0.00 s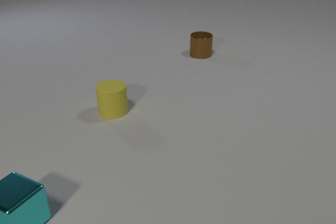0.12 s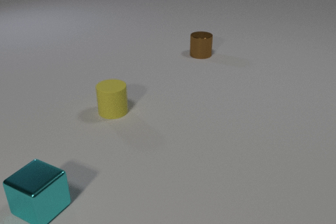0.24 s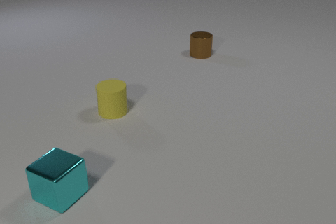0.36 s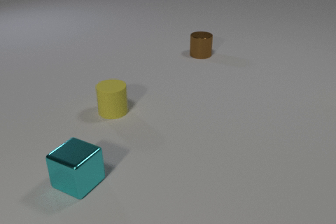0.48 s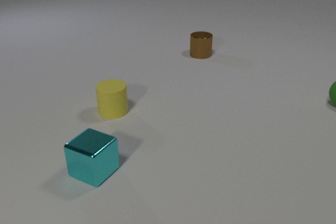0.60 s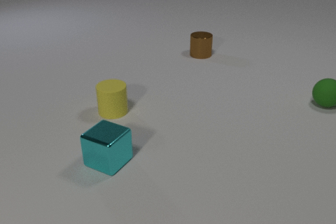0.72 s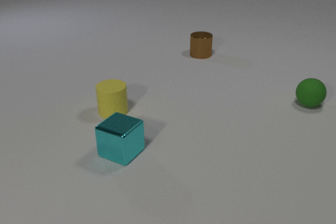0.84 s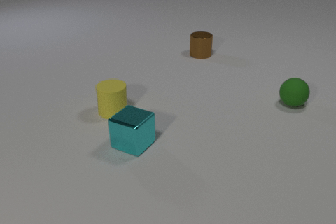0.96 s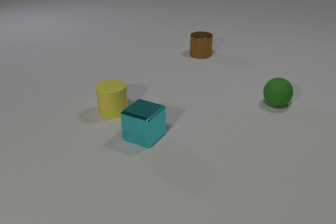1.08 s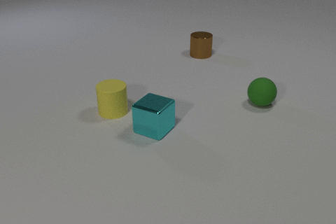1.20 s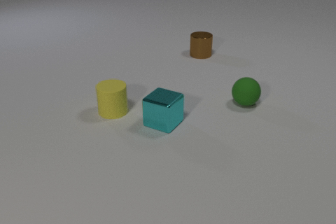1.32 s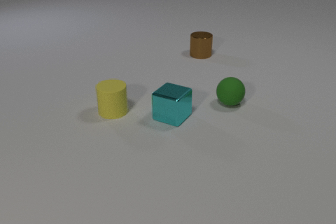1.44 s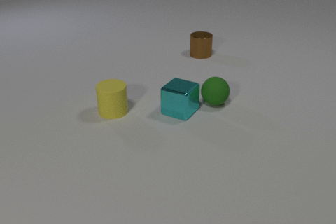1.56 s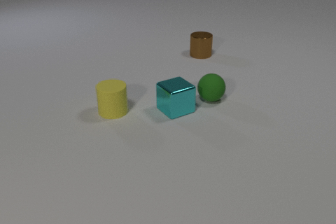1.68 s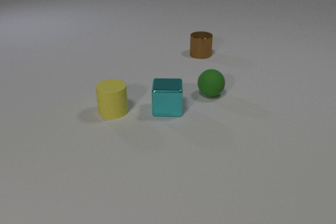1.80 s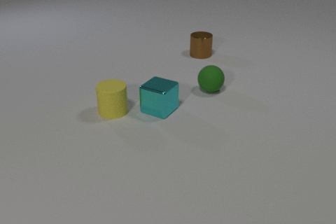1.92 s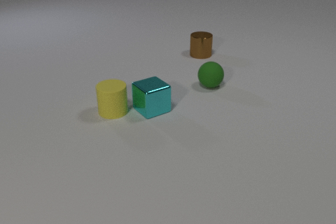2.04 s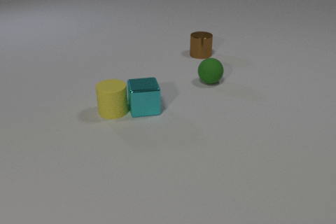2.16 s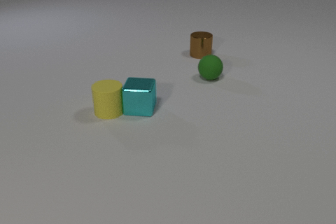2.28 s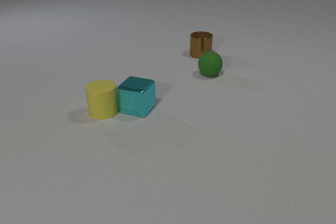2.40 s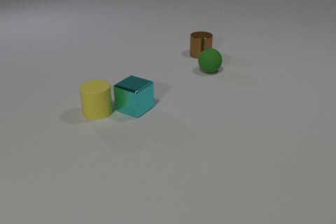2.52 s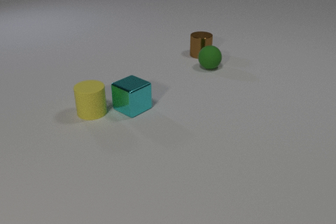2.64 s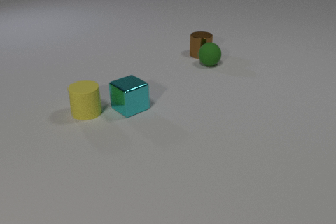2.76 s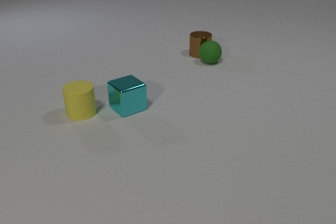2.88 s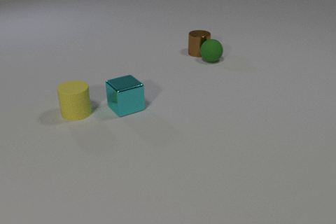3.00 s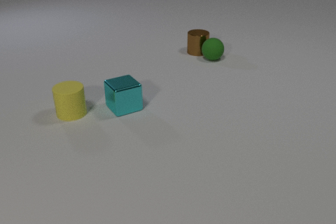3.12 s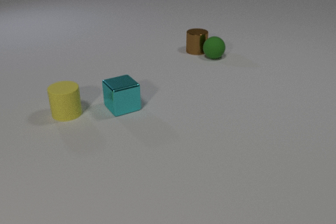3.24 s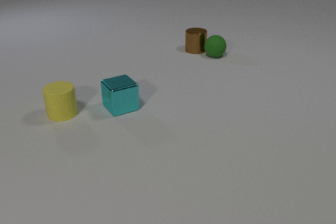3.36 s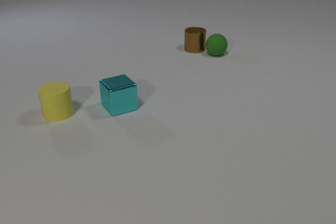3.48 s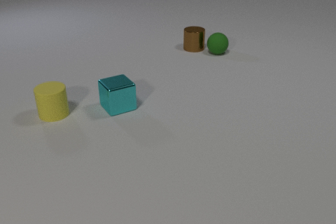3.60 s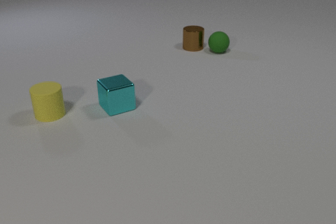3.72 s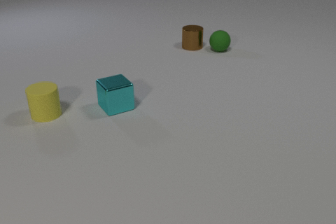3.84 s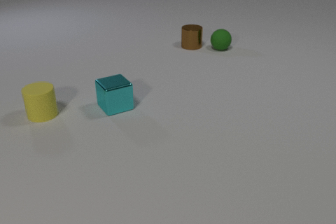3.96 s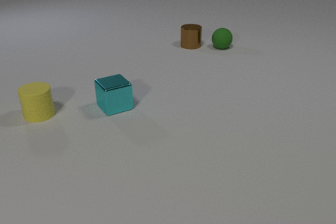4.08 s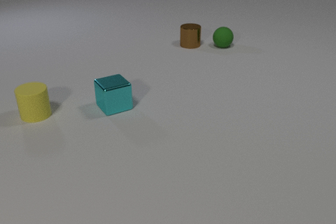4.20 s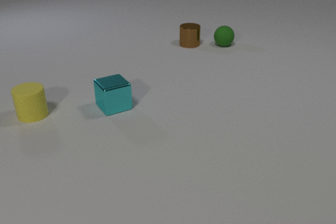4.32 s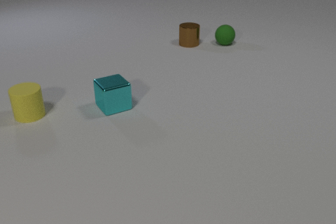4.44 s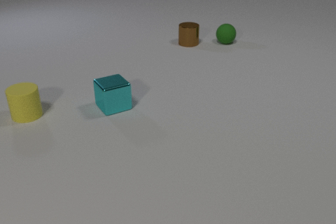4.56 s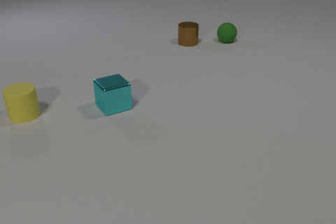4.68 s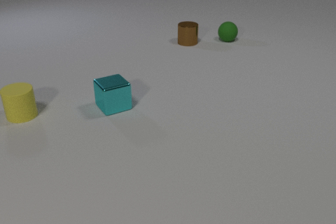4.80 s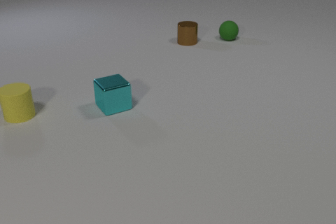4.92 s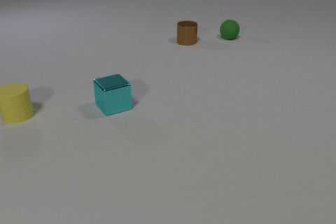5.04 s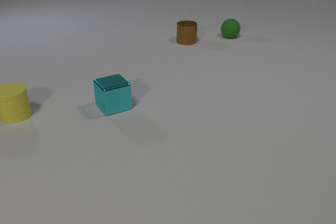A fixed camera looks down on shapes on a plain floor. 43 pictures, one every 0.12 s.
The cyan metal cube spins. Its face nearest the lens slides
to the left.
The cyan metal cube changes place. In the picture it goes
away from the camera.
0.00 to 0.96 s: The green rubber sphere comes in at the right edge, rolls to the left. The cyan metal cube slides to the right and away from the camera.
0.96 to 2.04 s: The green rubber sphere rolls to the left and away from the camera. The cyan metal cube slides away from the camera, spins so that its near face slides to the left, clockwise seen from above. The green rubber sphere and the cyan metal cube collide.
2.04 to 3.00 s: The green rubber sphere rolls away from the camera. The cyan metal cube slides to the left, spins clockwise seen from above by about 75 degrees, its near face sliding to the left. The yellow rubber cylinder slides to the left. The brown metal cylinder slides away from the camera. The cyan metal cube and the yellow rubber cylinder collide. The green rubber sphere and the brown metal cylinder collide.
3.00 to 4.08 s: The green rubber sphere rolls away from the camera. The cyan metal cube slides to the left. The yellow rubber cylinder slides to the left. The brown metal cylinder slides away from the camera and to the left.
4.08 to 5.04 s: The green rubber sphere rolls away from the camera. The yellow rubber cylinder slides to the left. The brown metal cylinder slides away from the camera.
What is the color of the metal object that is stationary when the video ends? cyan.
How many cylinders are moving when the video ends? 2.
How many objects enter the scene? 1.
